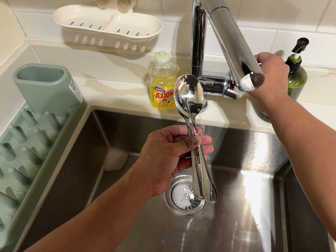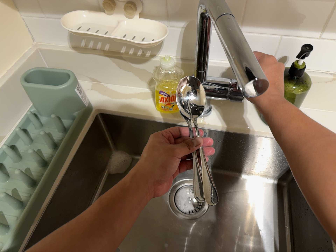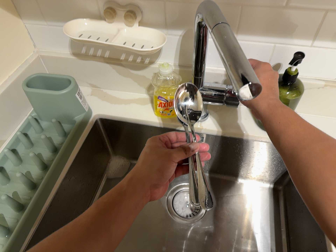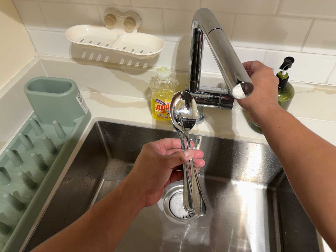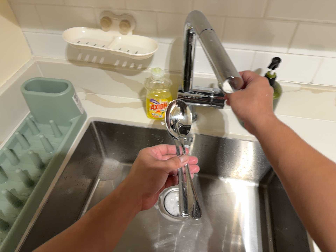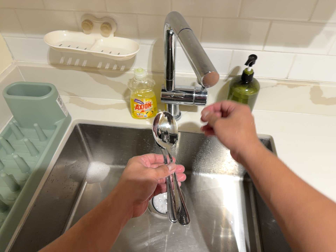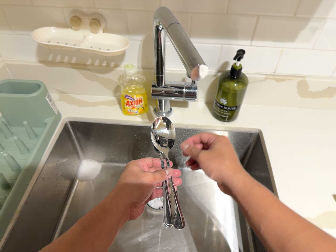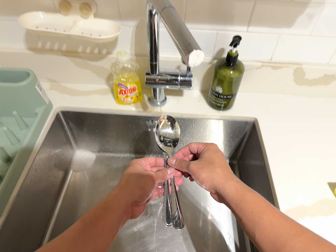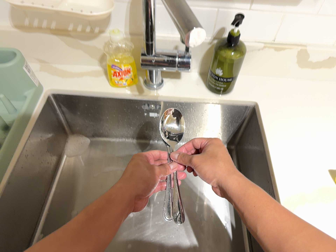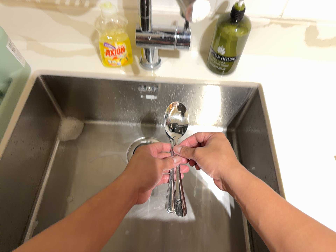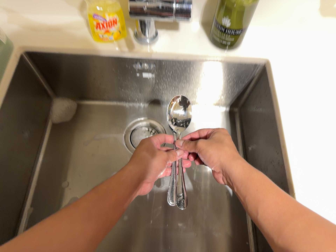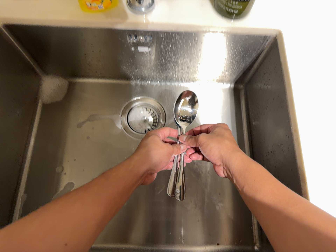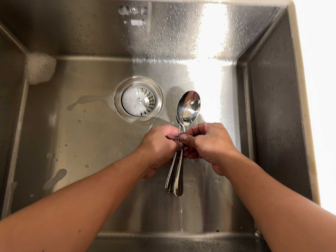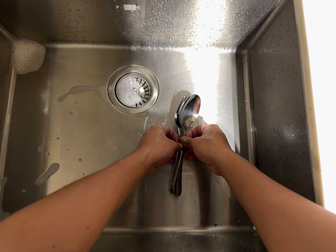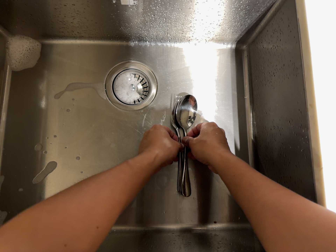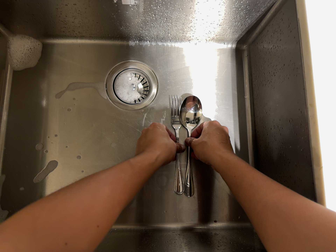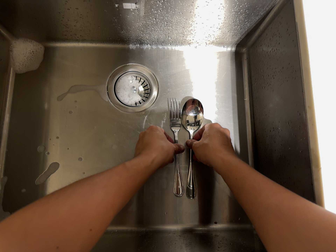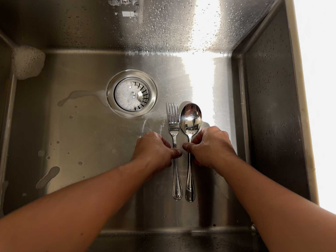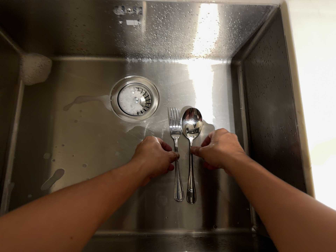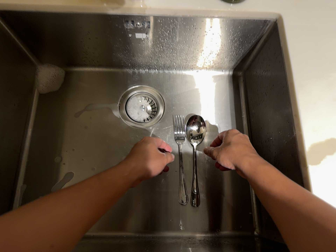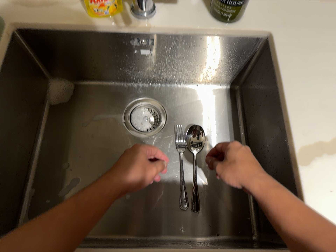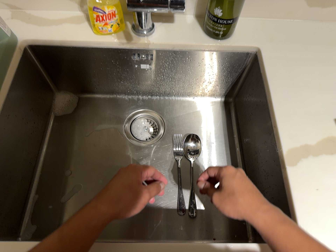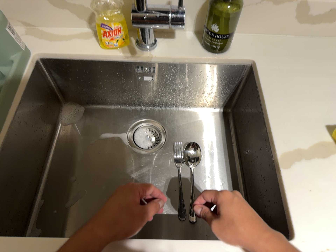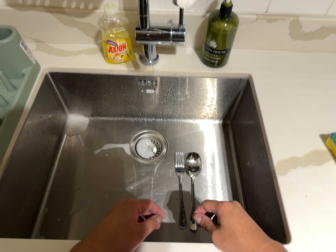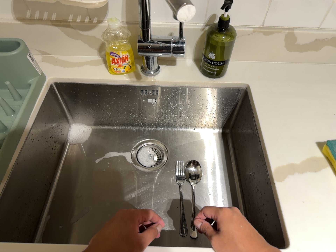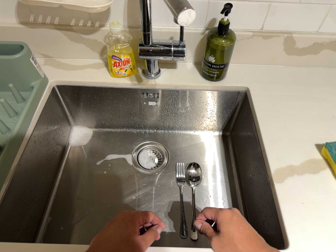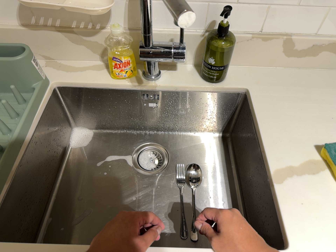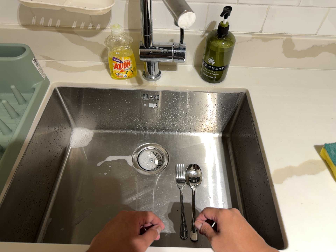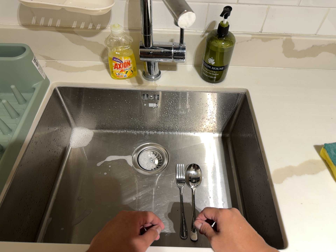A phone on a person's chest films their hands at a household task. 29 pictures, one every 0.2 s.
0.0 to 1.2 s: The camera travels backward and toward the bottom of its view, about 10 cm, so what stands in front gets smaller.
1.2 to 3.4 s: The camera travels forward, about 22 cm. Its aim tips toward the bottom of its view by about 30 degrees, and the scene shifts upward.
3.4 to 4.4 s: The camera travels backward and toward the bottom of its view, about 18 cm, so what stands in front gets smaller. Its aim tips toward the top of its view by about 20 degrees.
4.4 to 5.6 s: The camera travels backward, about 6 cm, so what stands in front gets smaller.
The film runs backward here.
